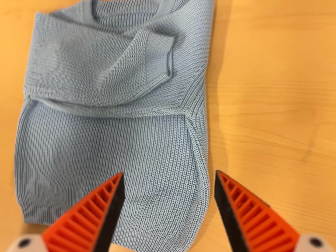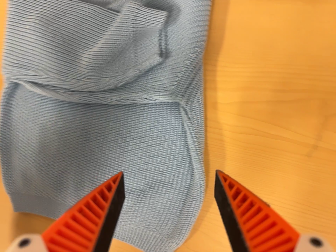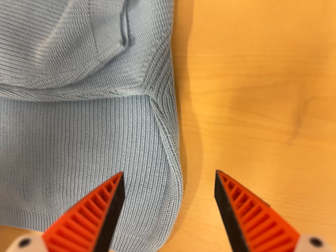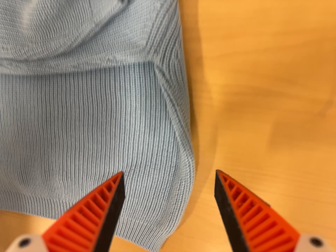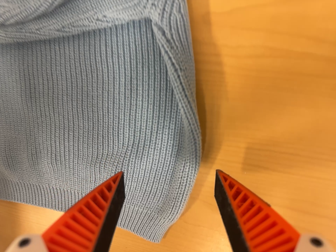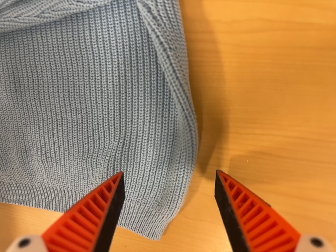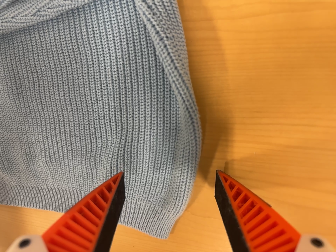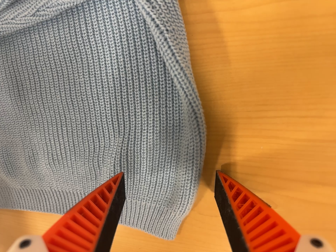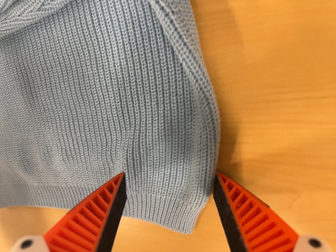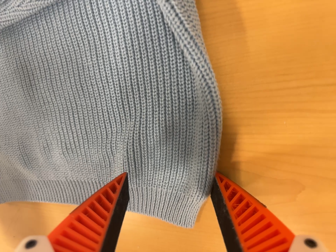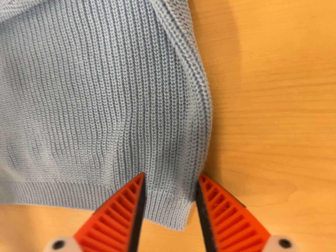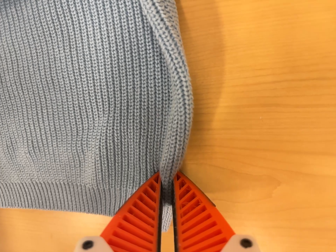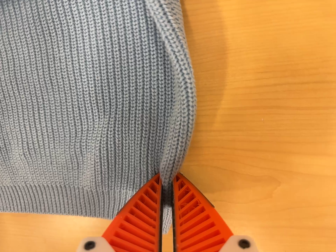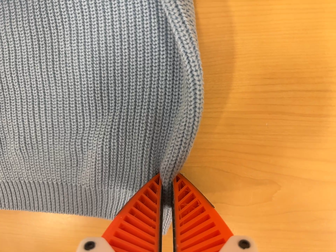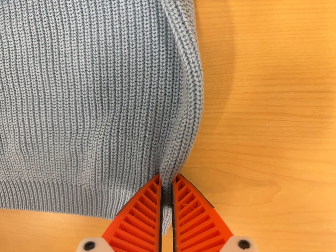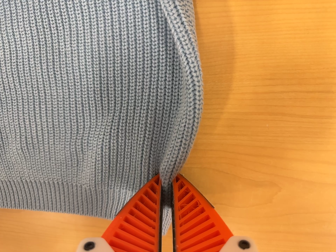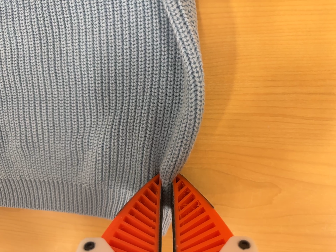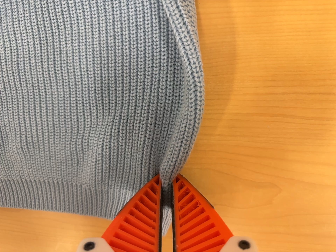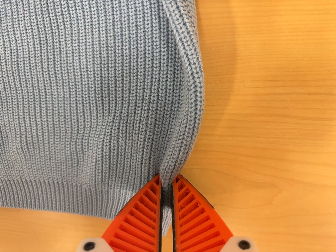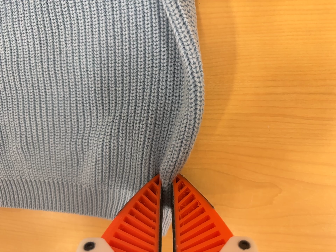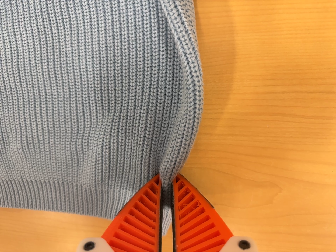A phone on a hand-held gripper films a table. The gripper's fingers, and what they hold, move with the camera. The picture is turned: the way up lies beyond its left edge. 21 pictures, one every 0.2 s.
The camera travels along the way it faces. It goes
forward.
0.0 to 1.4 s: The camera travels forward, about 18 cm, so what stands in front looms larger. Its aim tips toward the bottom of its view by about 15 degrees, and the scene shifts upward. It rolls about its line of sight by about 15 degrees, and the scene rotates counterclockwise.
1.4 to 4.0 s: The camera travels to its left, about 8 cm.
The film runs forward here.
